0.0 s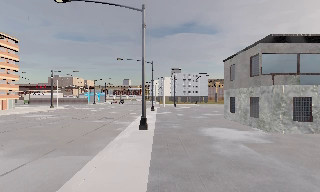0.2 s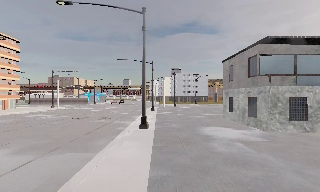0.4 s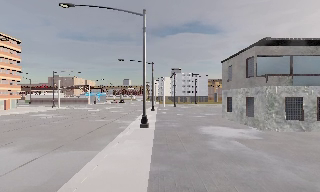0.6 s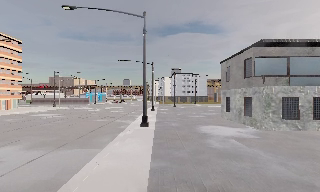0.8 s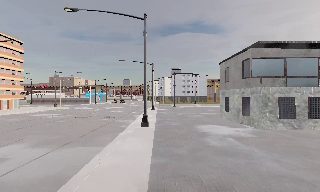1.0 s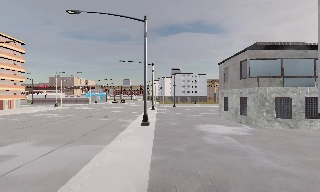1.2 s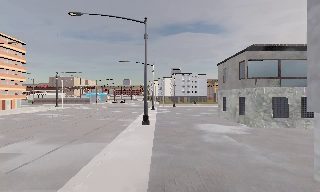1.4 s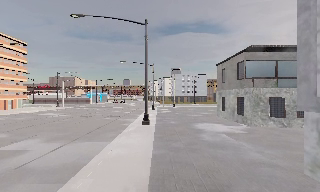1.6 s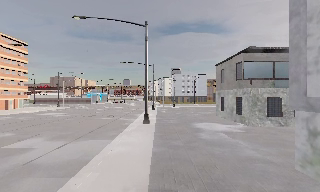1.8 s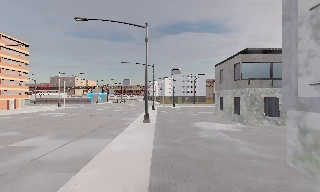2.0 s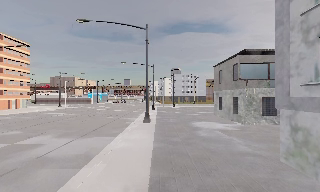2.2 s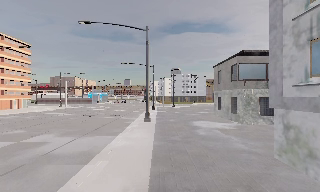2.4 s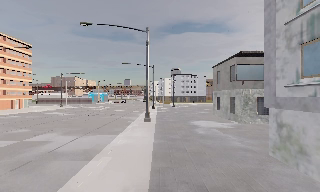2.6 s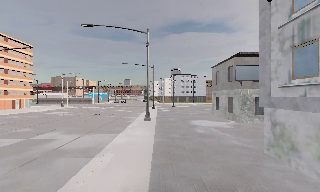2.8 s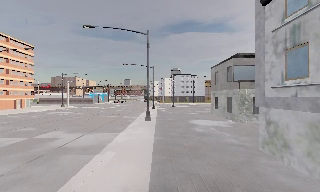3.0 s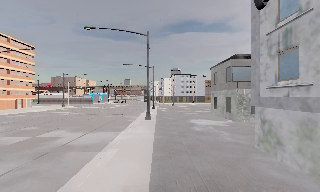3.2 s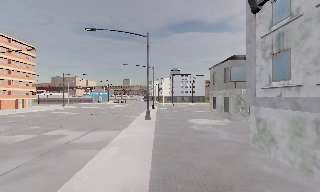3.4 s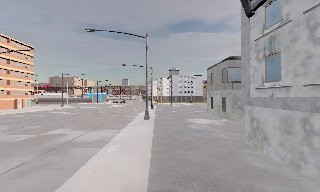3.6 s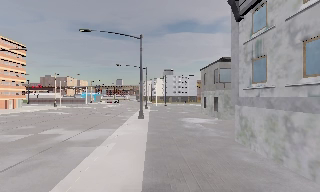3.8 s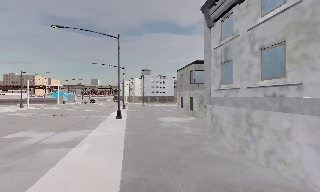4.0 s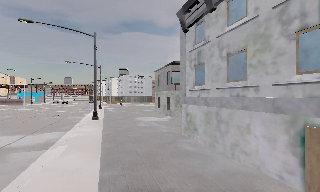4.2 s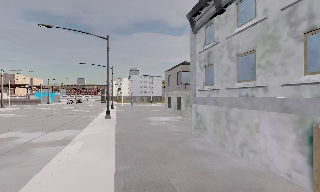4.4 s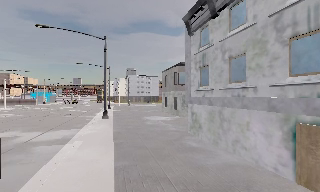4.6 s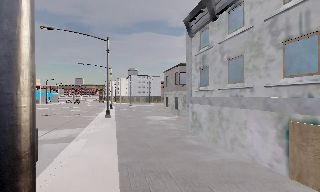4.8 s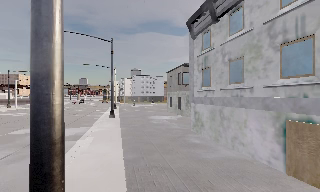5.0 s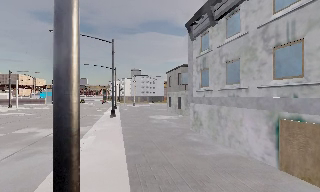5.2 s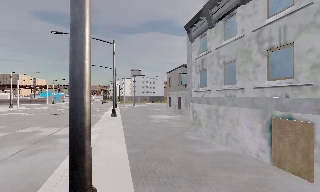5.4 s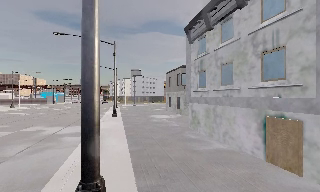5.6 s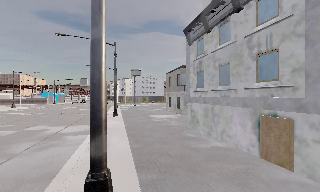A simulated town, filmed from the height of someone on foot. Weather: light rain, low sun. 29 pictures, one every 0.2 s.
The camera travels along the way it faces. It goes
backward.
0.0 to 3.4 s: The camera travels backward, about 6 m, so what stands in front gets smaller.
3.4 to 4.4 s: The camera swings to its right by about 15 degrees, and the scene slides to the left. It travels backward, about 2 m, so what stands in front gets smaller.
4.4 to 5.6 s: The camera travels backward, about 2 m, so what stands in front gets smaller.
The film runs backward here.
